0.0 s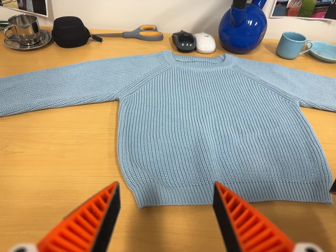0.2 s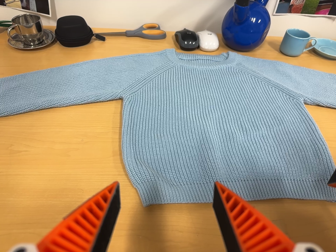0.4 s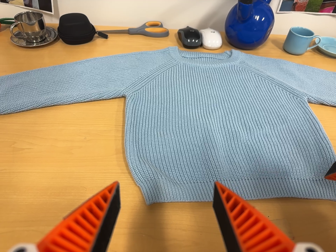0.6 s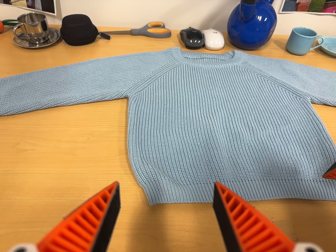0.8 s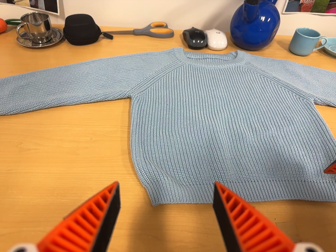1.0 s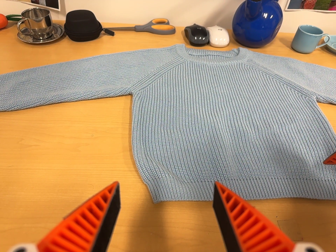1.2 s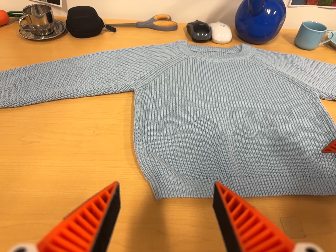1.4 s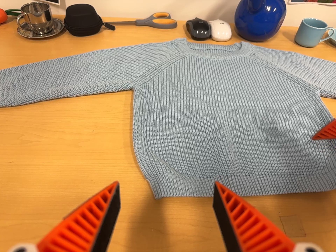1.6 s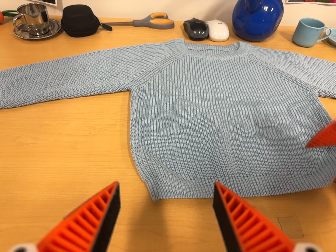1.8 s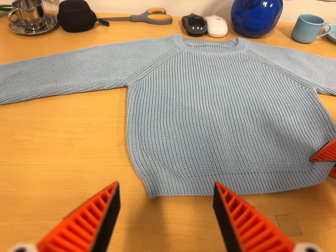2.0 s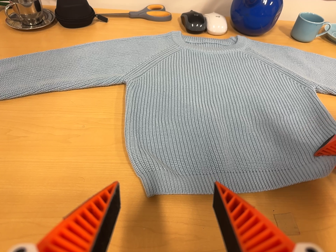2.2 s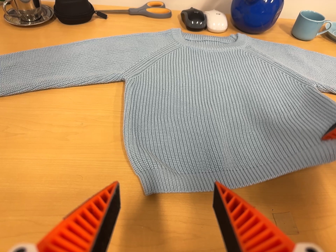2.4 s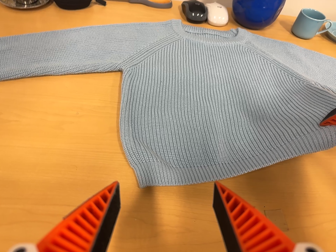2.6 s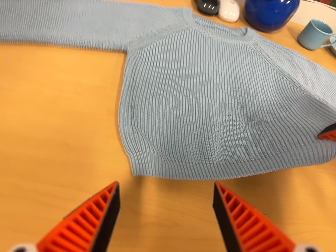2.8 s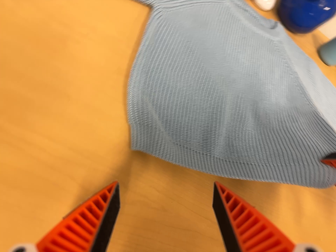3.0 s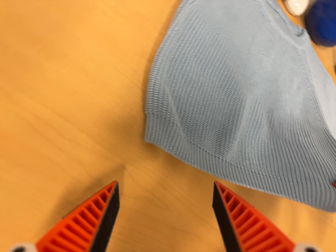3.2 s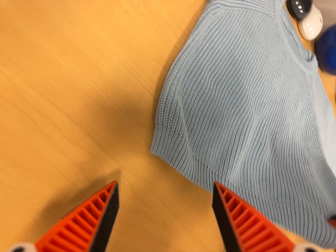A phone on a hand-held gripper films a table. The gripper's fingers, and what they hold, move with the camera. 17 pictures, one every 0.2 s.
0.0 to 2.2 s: The camera shifts only a little, or ends up much as it began.
2.2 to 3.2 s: The camera pans to its right by about 15 degrees. It travels to its left, forward and toward the top of its view, about 16 cm. Its aim tips toward the bottom of its view by about 15 degrees, and the scene shifts upward. It rolls about its line of sight by about 45 degrees, and the scene rotates clockwise.
The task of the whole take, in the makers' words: fold up.
The film runs forward here.
